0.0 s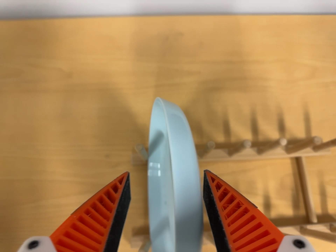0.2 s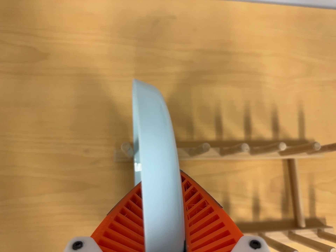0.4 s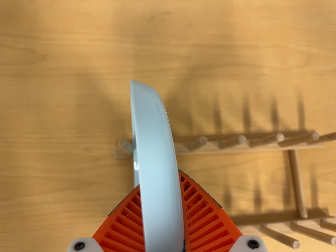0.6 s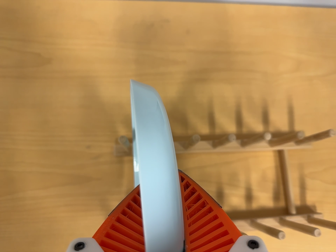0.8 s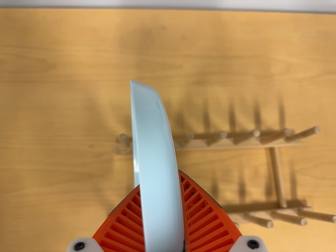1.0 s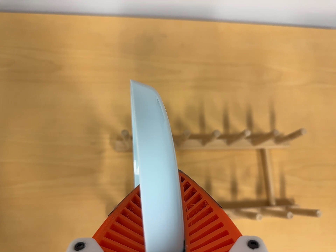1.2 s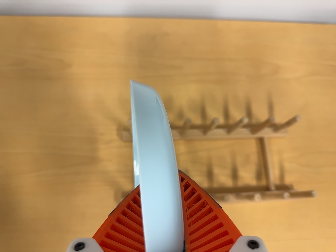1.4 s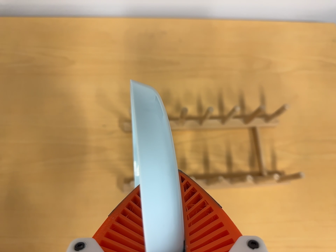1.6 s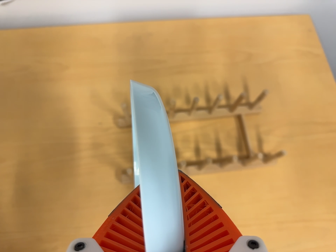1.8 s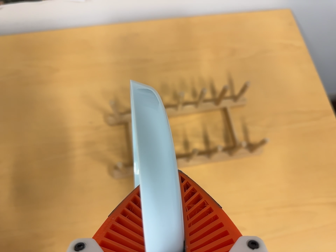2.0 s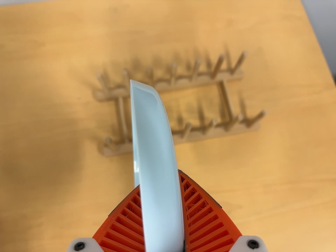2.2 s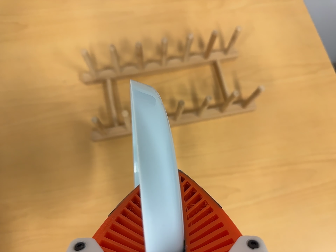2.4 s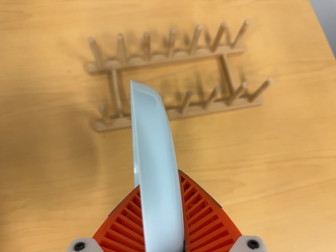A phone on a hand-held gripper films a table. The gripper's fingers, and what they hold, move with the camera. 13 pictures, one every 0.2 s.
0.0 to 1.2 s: The camera travels backward, about 7 cm, so what stands in front gets smaller.
1.2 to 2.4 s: The camera travels toward the bottom of its view, about 12 cm, so close, fixed things drift upward. It rolls about its line of sight by about 10 degrees, and the scene rotates counterclockwise.
The film runs backward here.
